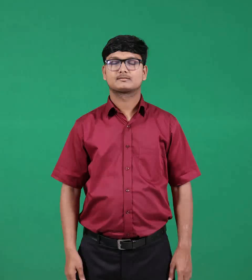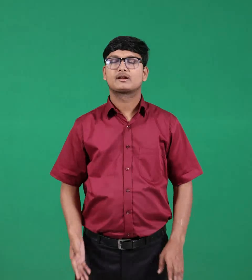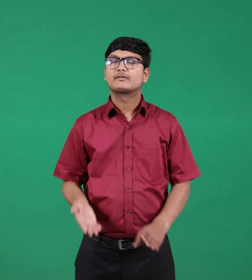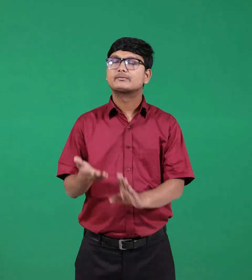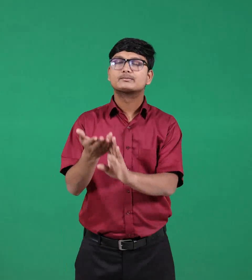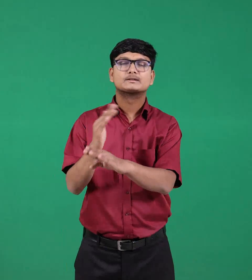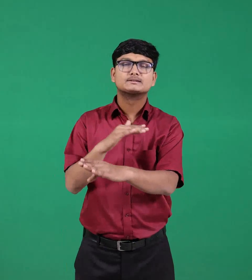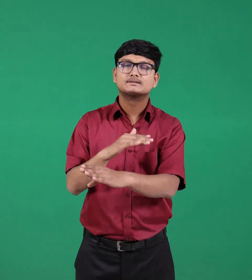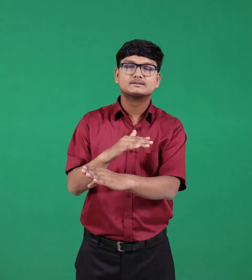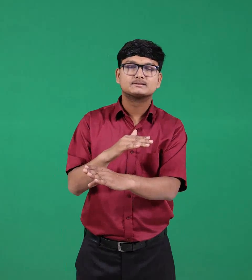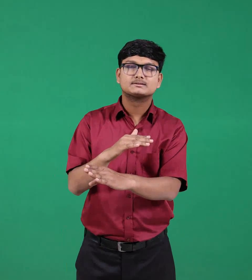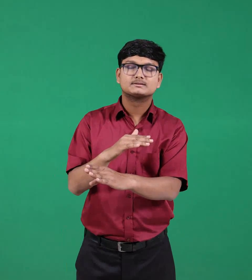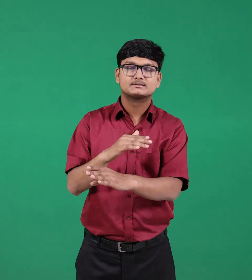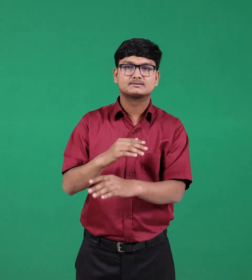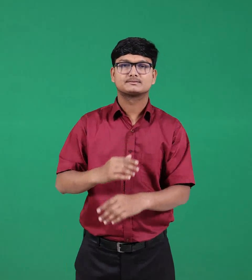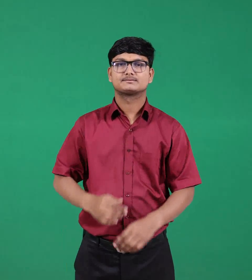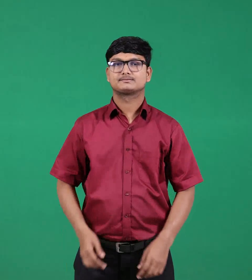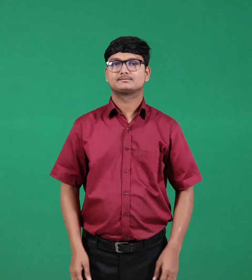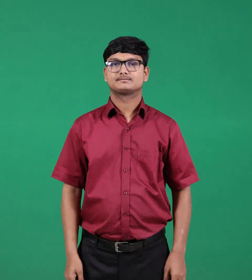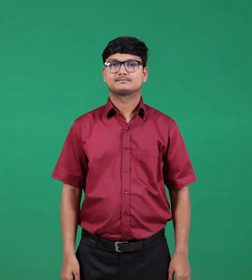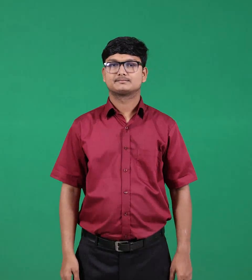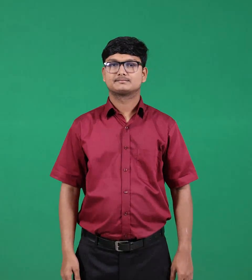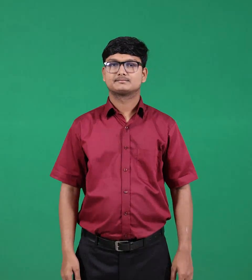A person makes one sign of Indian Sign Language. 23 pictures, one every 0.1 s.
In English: from
